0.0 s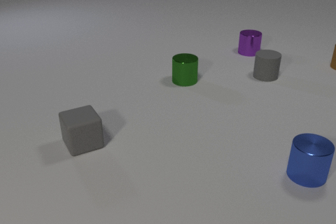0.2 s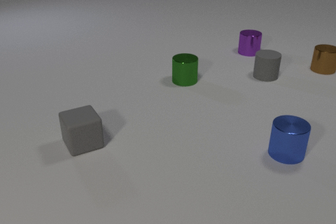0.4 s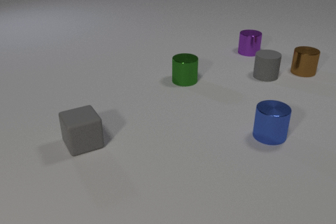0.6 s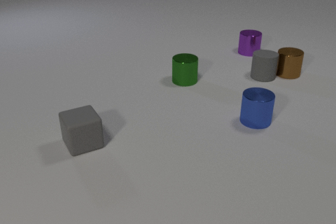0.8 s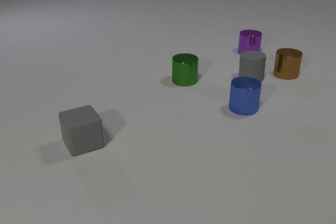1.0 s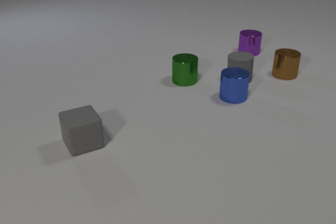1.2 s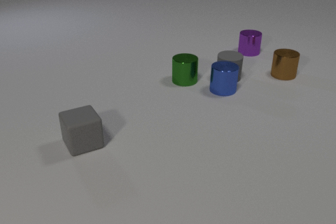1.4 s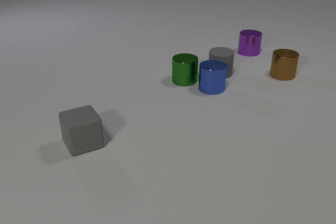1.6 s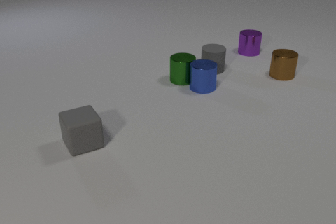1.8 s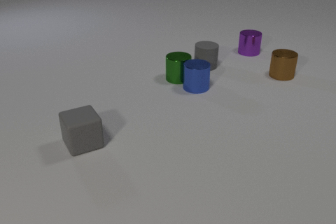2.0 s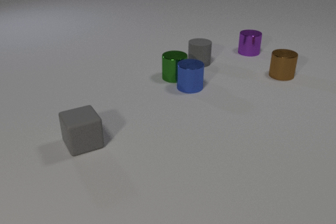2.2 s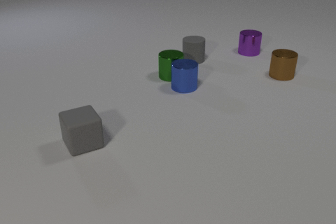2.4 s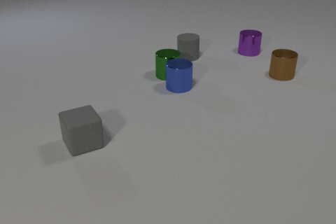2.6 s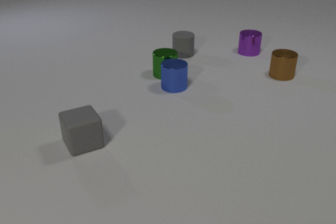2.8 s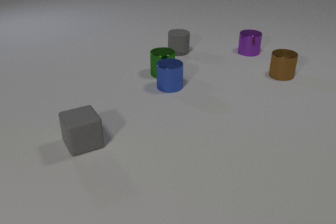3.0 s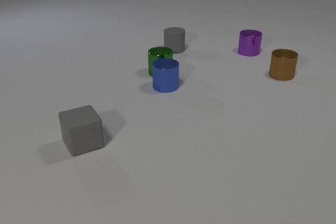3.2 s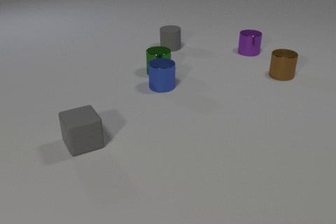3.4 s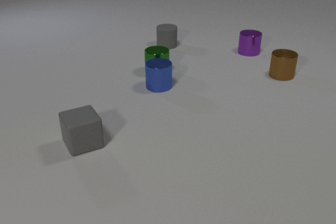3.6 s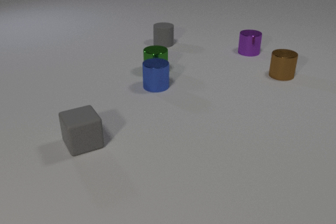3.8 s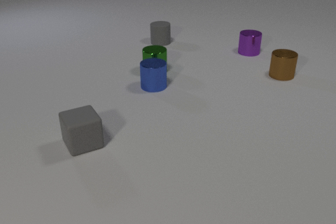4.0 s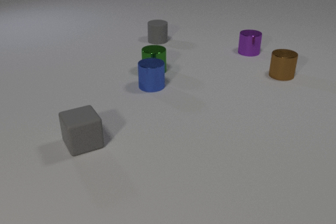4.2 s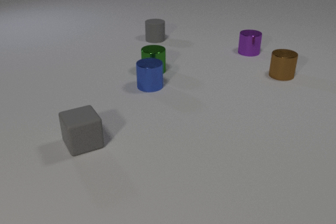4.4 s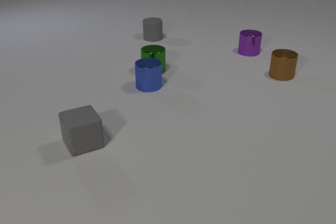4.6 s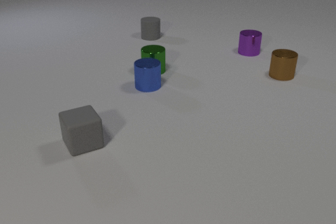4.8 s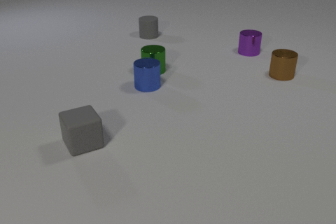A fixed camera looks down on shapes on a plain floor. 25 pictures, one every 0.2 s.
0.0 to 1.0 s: The brown metal cylinder slides to the left and toward the camera. The gray rubber cylinder slides to the left and toward the camera. The blue metal cylinder slides away from the camera and to the left. The brown metal cylinder and the gray rubber cylinder collide.
1.0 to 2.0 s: The gray rubber cylinder slides to the left and away from the camera. The blue metal cylinder slides to the left. The green metal cylinder slides to the left and away from the camera. The gray rubber cylinder and the blue metal cylinder collide. The blue metal cylinder and the green metal cylinder collide.
2.0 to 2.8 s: The gray rubber cylinder slides away from the camera and to the left. The blue metal cylinder slides to the left. The green metal cylinder slides to the left and away from the camera.
2.8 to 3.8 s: The gray rubber cylinder slides away from the camera and to the left. The blue metal cylinder slides to the left. The green metal cylinder slides to the left and away from the camera.
3.8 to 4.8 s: The gray rubber cylinder slides away from the camera and to the left. The blue metal cylinder slides to the left.
How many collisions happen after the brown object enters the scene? 3.
What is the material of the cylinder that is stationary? metal.
How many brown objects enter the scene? 1.
